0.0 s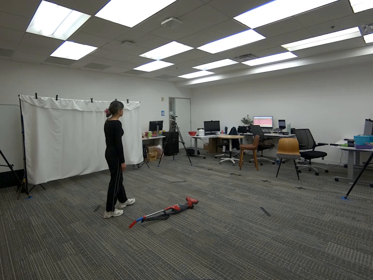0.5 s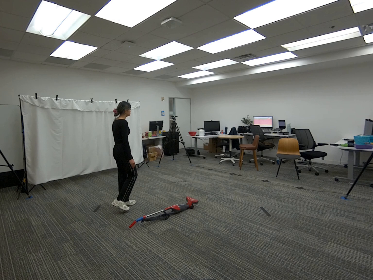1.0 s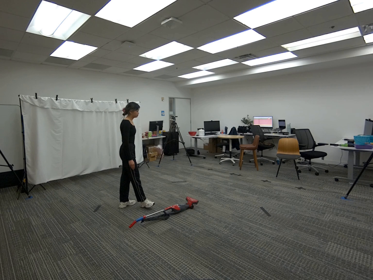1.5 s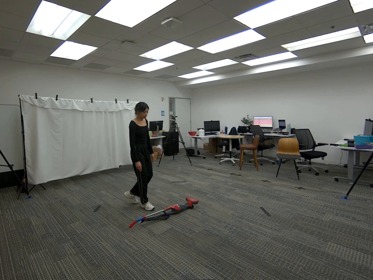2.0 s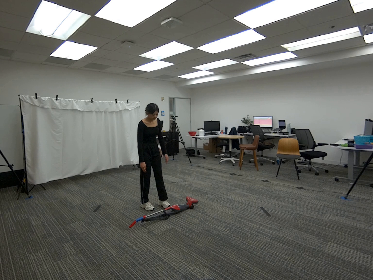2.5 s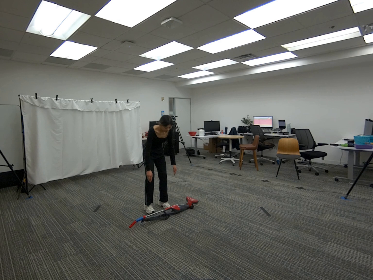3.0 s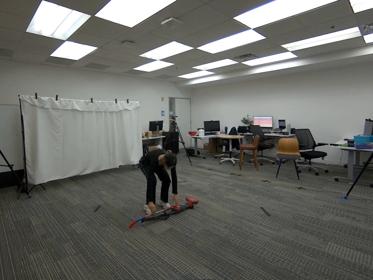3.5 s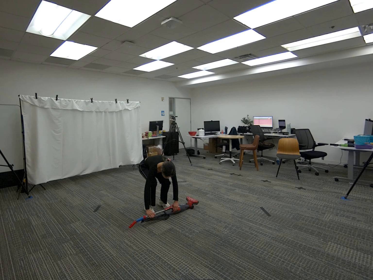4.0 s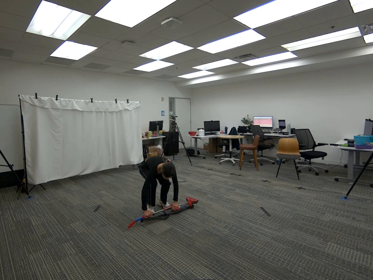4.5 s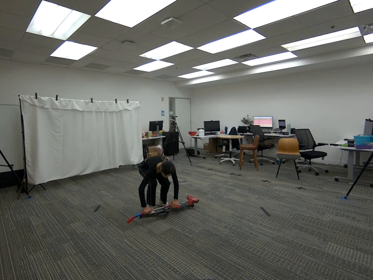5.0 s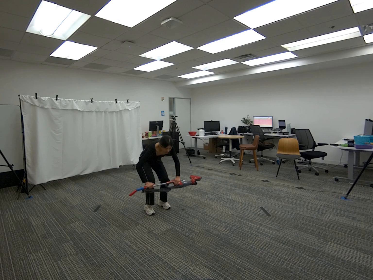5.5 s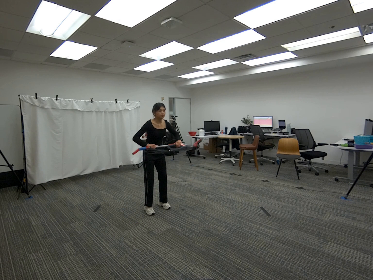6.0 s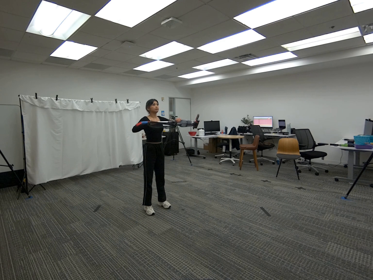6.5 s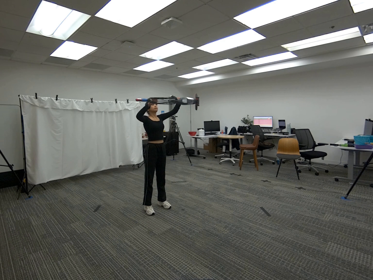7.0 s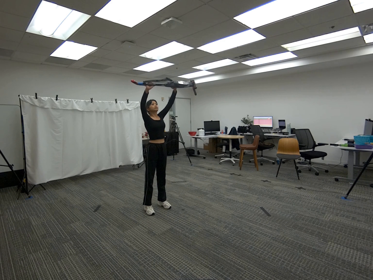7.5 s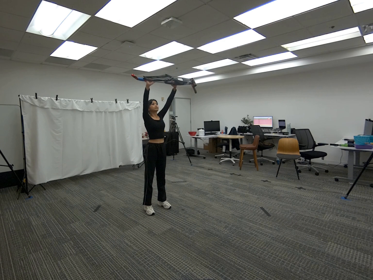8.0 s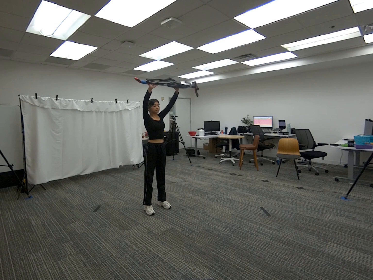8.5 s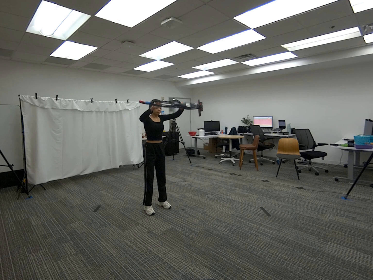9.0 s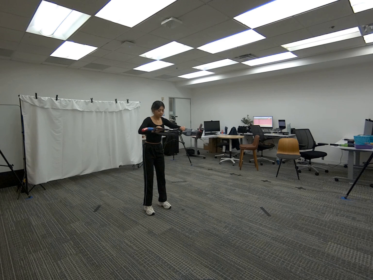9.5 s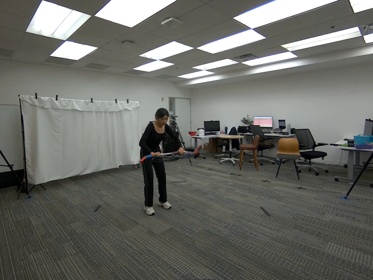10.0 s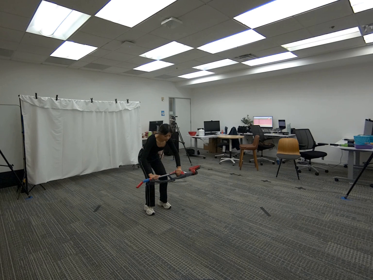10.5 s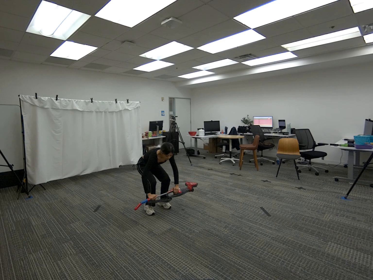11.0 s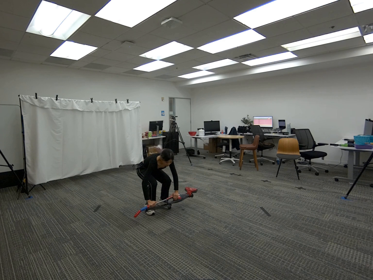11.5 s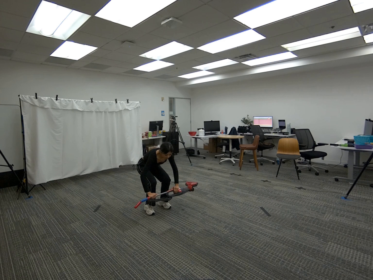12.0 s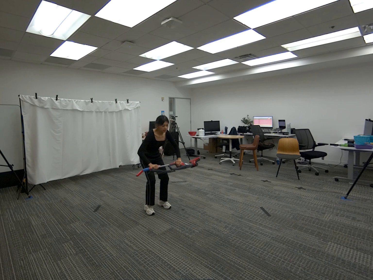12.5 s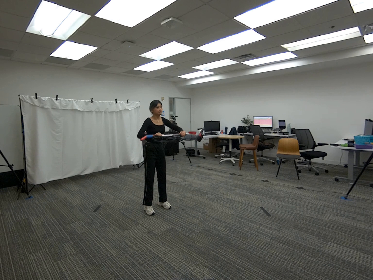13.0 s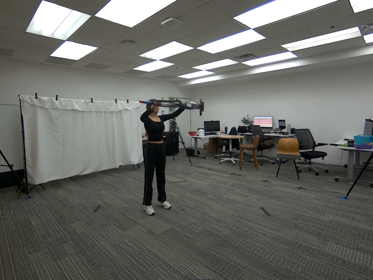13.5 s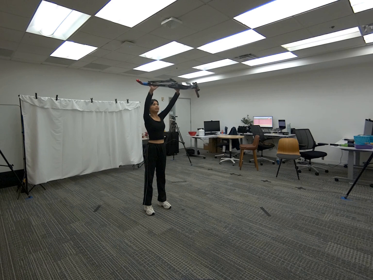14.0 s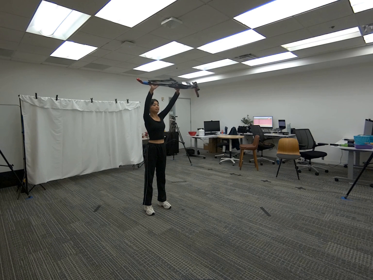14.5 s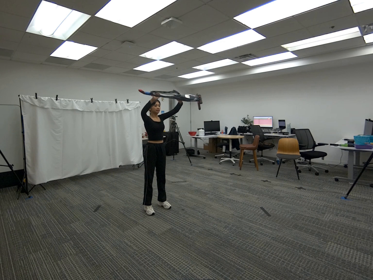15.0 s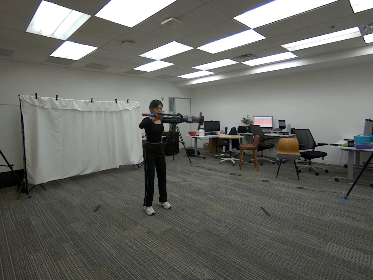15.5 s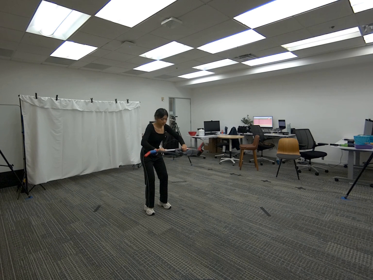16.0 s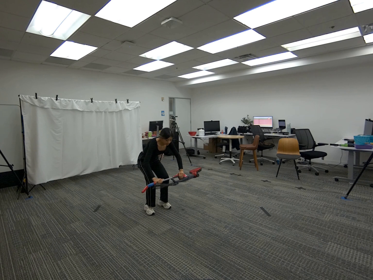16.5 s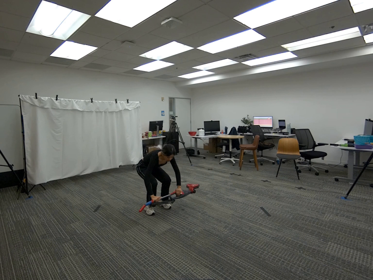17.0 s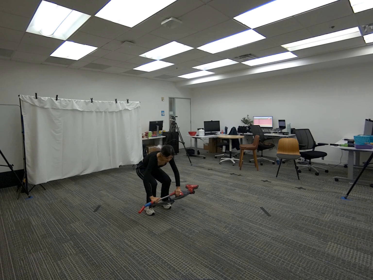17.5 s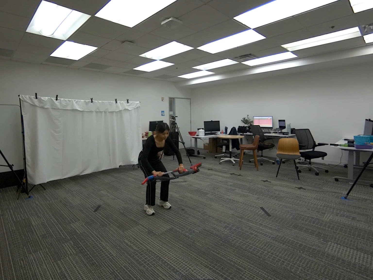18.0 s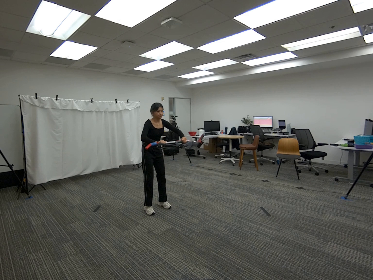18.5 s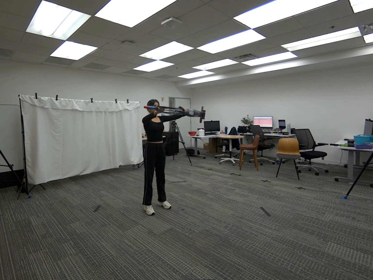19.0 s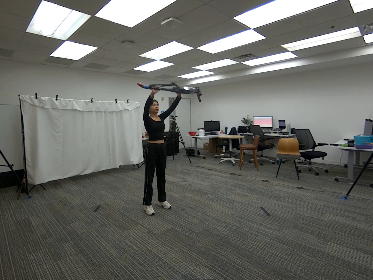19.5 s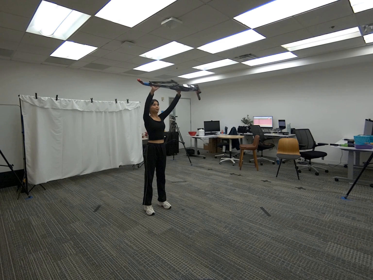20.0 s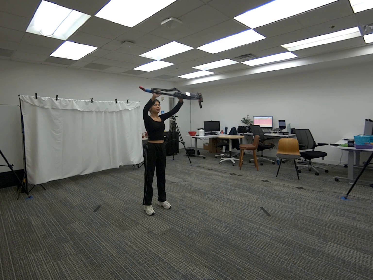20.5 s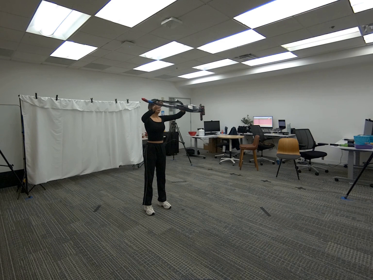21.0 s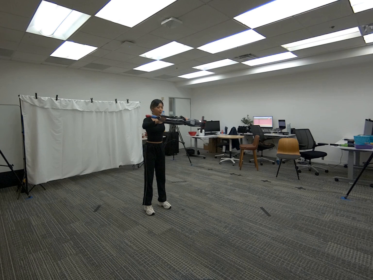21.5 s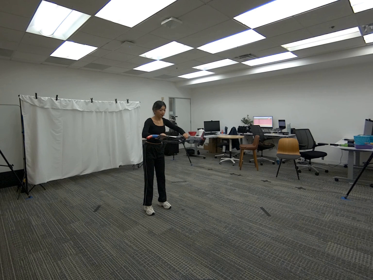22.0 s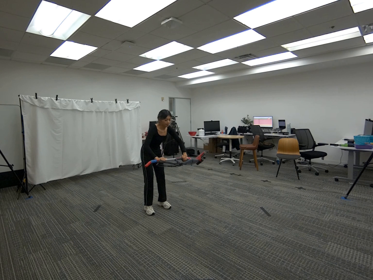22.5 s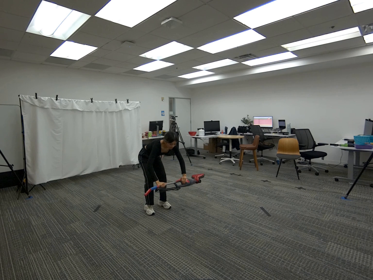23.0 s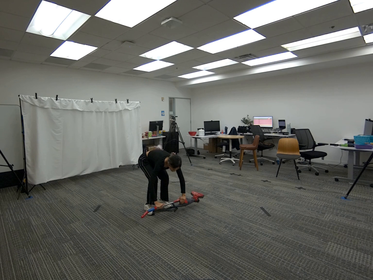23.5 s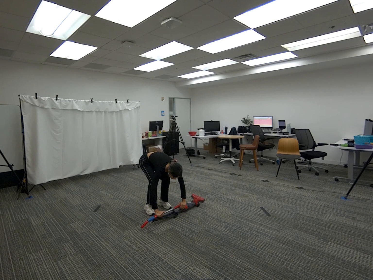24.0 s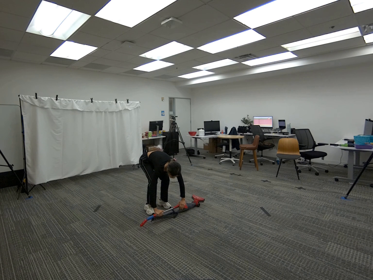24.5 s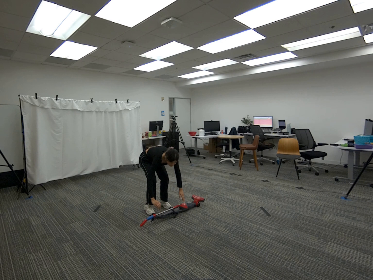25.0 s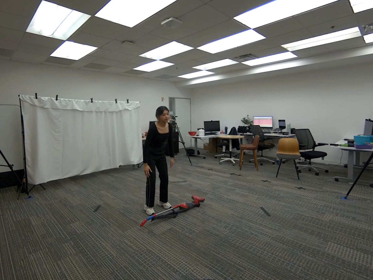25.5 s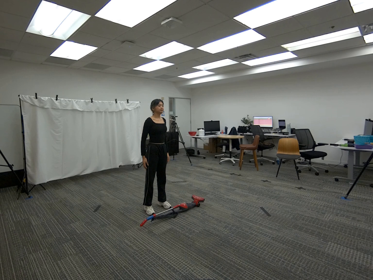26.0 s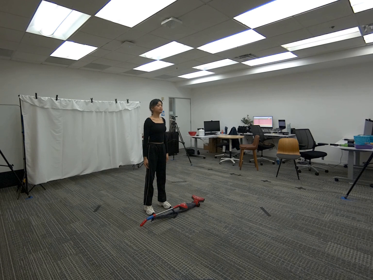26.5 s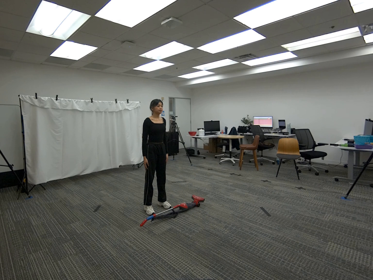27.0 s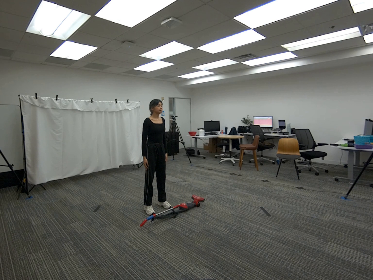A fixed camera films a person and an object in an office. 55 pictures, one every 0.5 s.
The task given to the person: Walk over to the vacuum on the floor and pick up the vacuum with both hands so that it is horizontal to your body. Raise the vacuum up high keeping it horizontal and then place the vacuum on the floor also horizontally.
